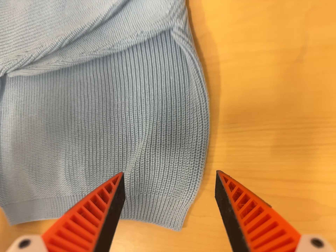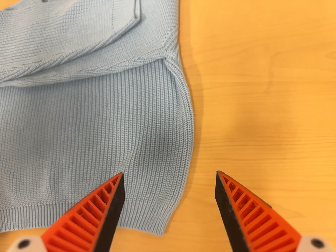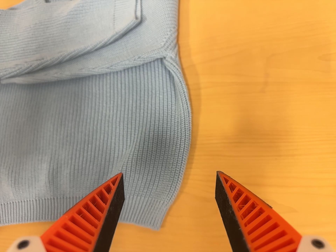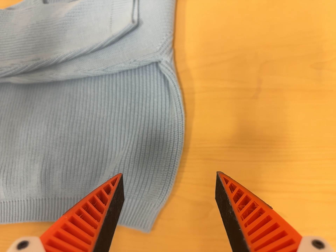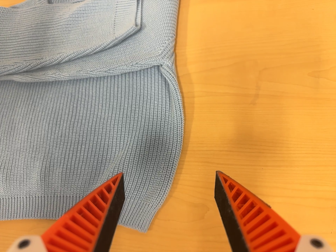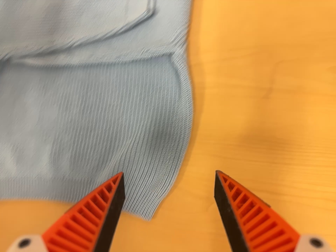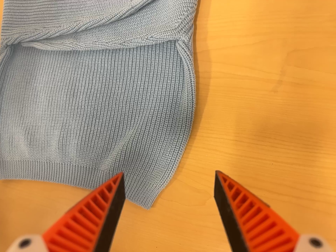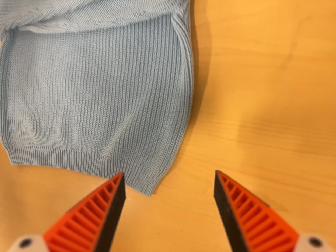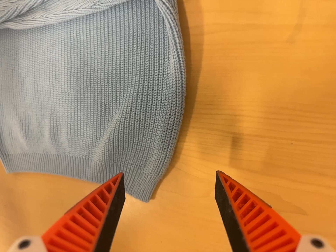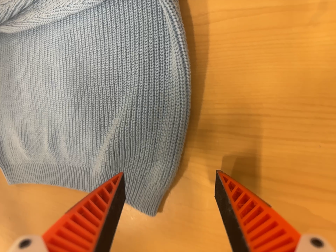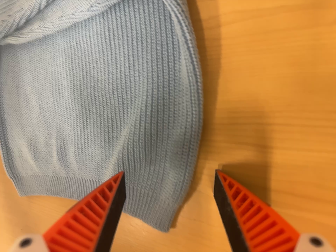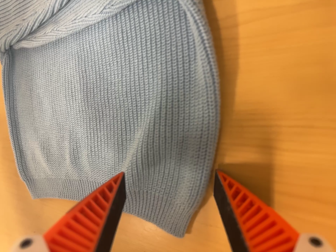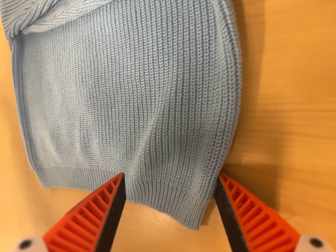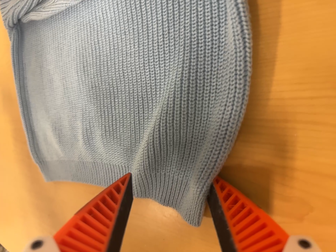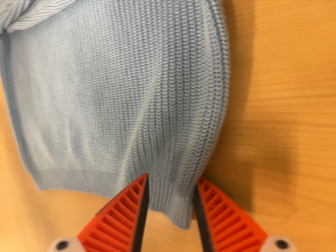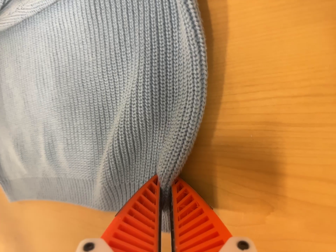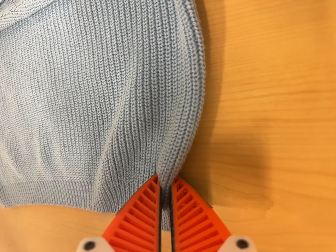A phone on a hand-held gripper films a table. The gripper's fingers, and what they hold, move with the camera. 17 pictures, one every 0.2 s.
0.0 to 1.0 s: The camera travels backward, about 6 cm, so what stands in front gets smaller. It rolls about its line of sight by about 10 degrees, and the scene rotates clockwise.
1.0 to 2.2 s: The camera pans to its left by about 20 degrees. It travels forward, to its right and toward the top of its view, about 16 cm, so what stands in front looms larger. Its aim tips toward the bottom of its view by about 15 degrees. It rolls about its line of sight by about 10 degrees, and the scene rotates counterclockwise.
2.2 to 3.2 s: The camera shifts only a little, or ends up much as it began.
The film runs forward here.
